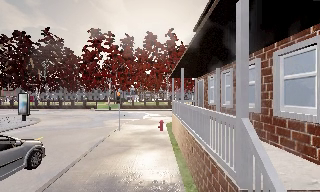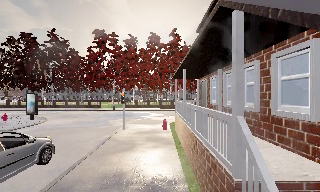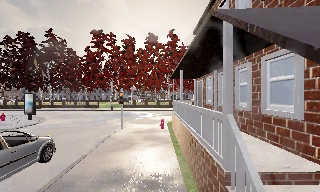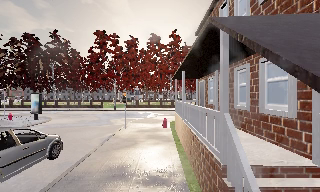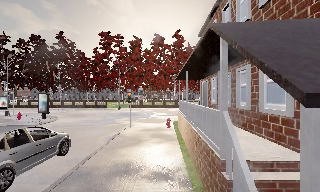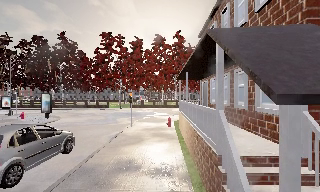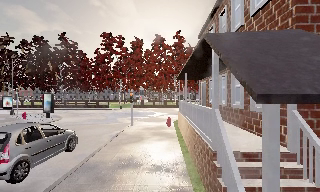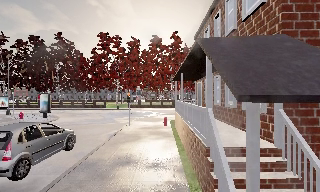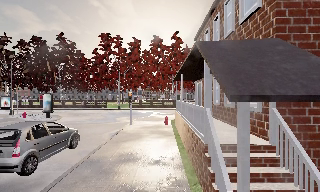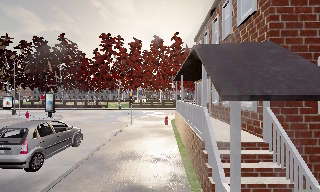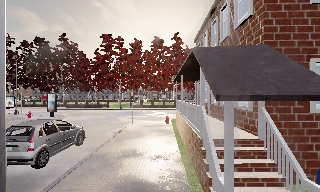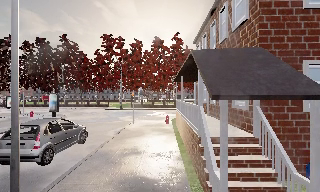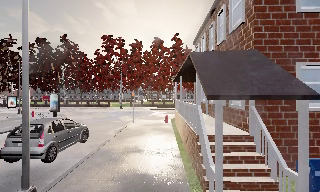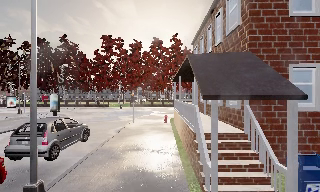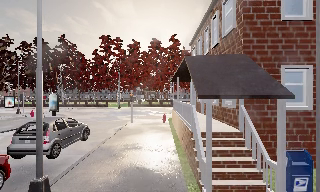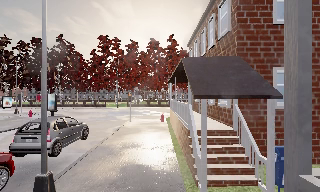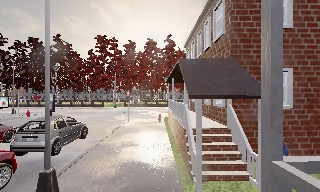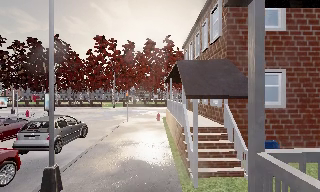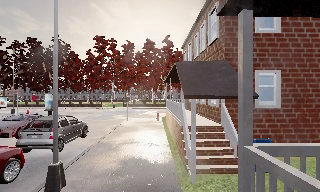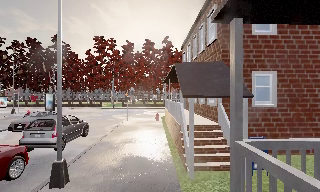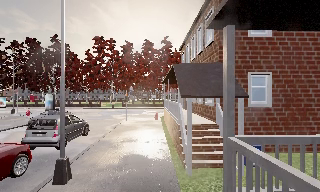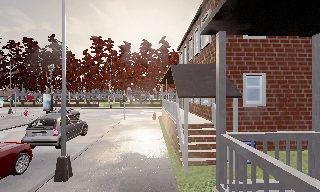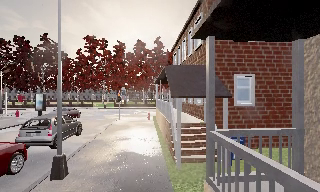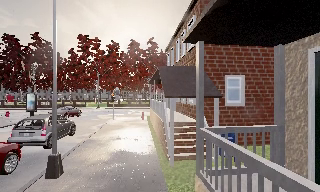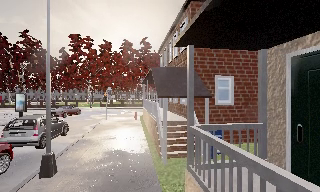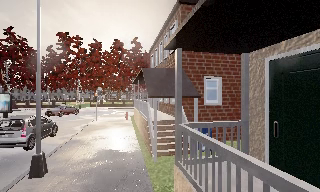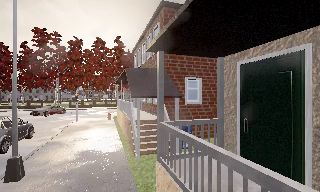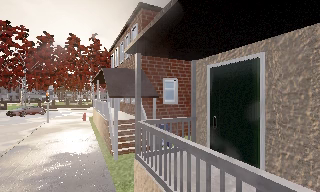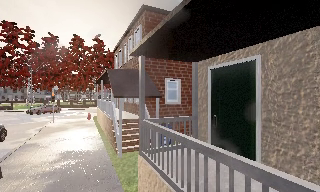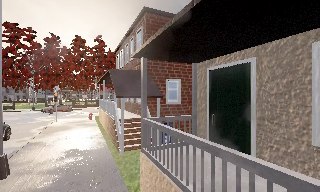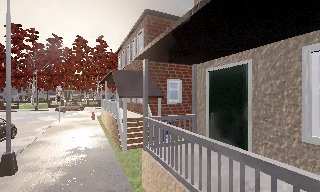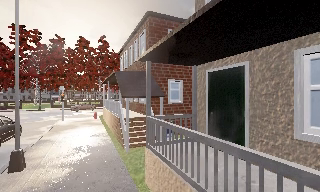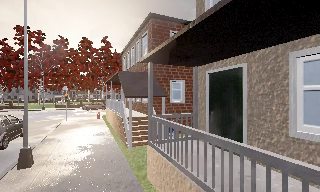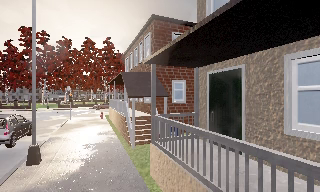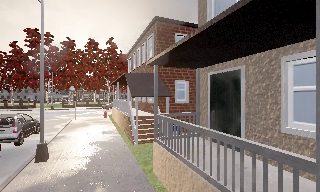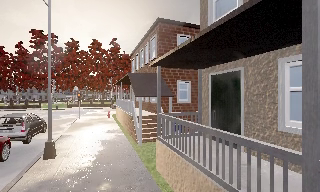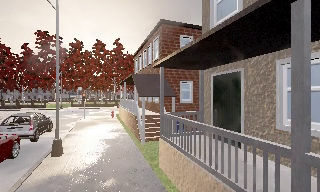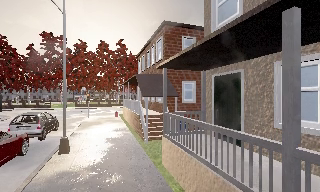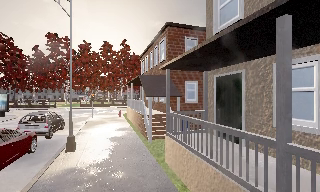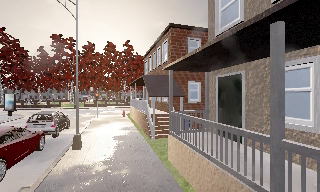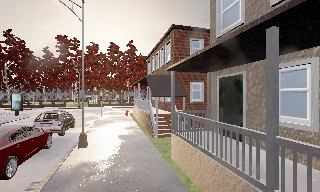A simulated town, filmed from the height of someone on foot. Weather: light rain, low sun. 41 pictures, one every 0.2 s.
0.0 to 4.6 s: The camera travels backward, about 5 m, so what stands in front gets smaller.
4.6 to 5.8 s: The camera pans to its right, which is clockwise from overhead, by about 20 degrees. It travels backward, about 1 m, so what stands in front gets smaller.
5.8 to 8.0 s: The camera travels backward, about 2 m, so what stands in front gets smaller.
The film runs backward here.
